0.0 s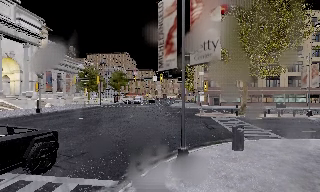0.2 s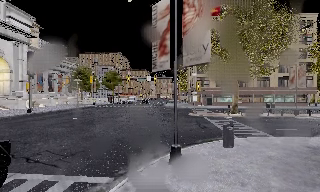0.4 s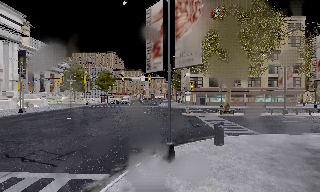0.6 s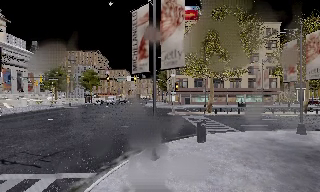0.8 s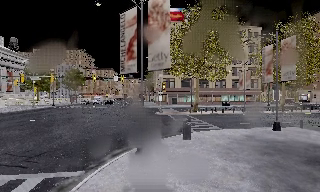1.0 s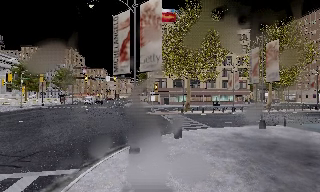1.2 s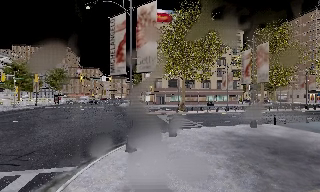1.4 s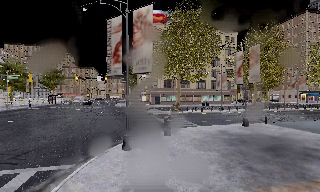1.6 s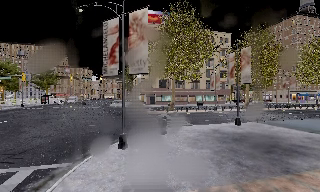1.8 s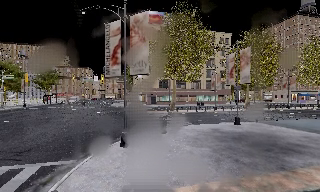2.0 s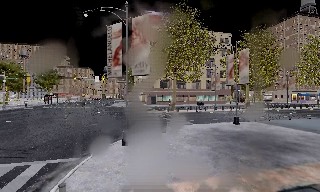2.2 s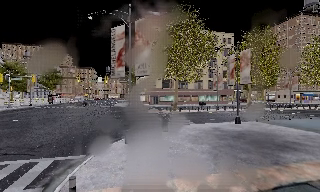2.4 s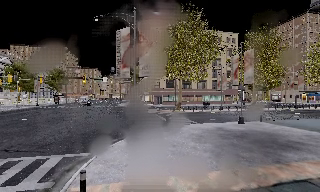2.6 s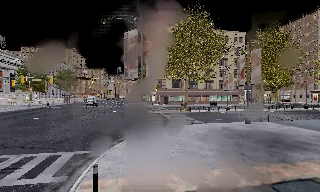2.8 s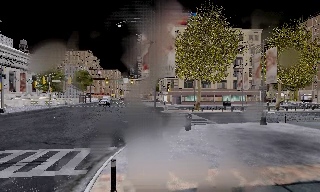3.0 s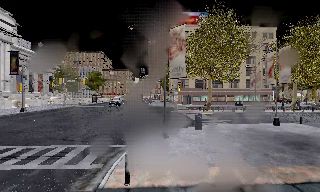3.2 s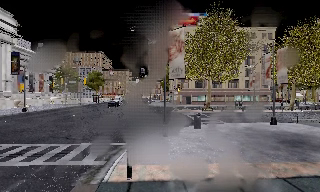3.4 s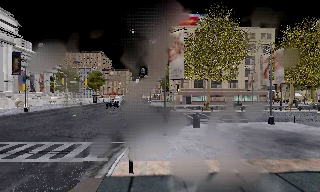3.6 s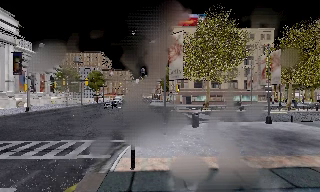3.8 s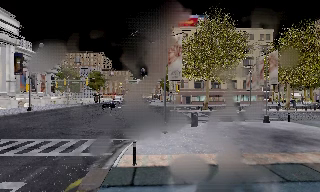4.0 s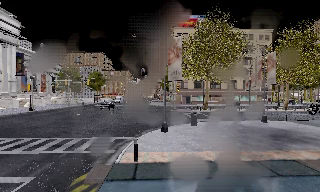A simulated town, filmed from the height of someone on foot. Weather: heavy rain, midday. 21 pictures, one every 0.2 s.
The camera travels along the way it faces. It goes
backward.
0.0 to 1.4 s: The camera swings to its right by about 20 degrees, and the scene slides to the left. It travels backward, about 2 m, so what stands in front gets smaller.
1.4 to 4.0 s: The camera swings to its left by about 10 degrees, and the scene slides to the right. It travels backward, about 3.5 m, so what stands in front gets smaller.
The film runs backward here.
